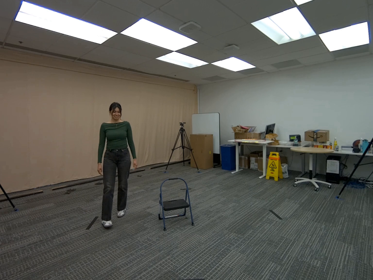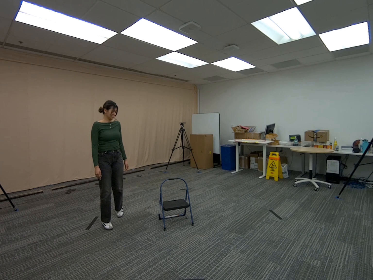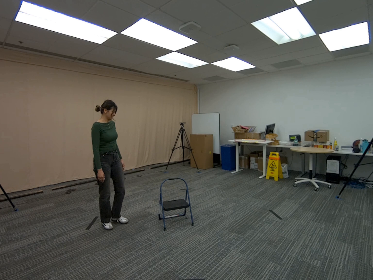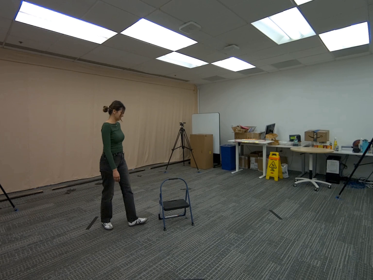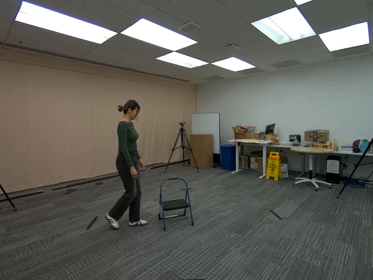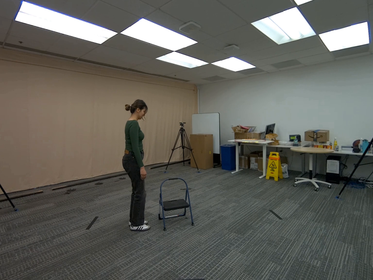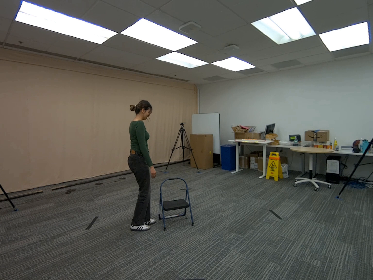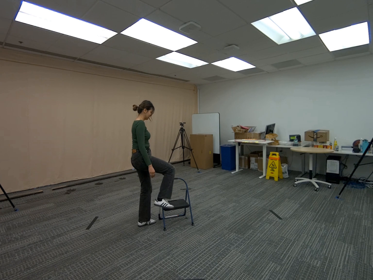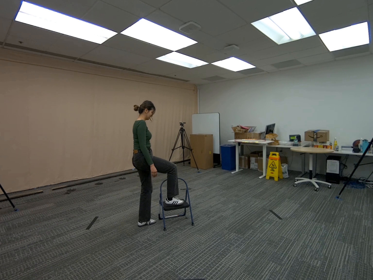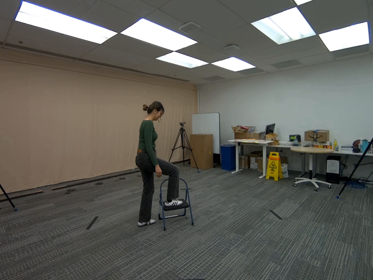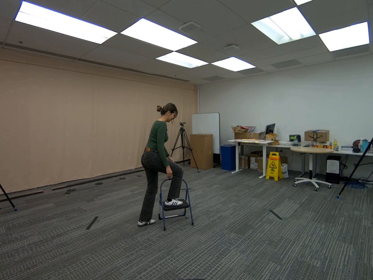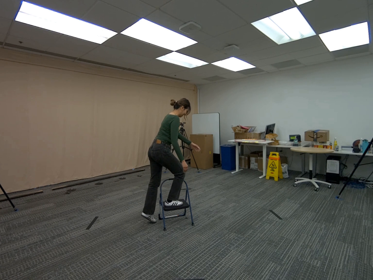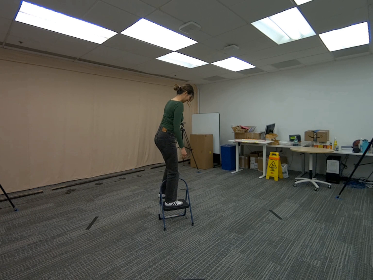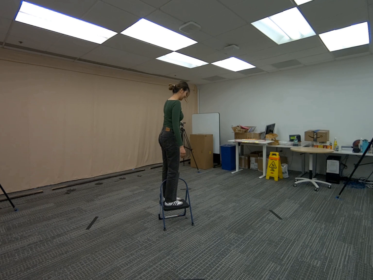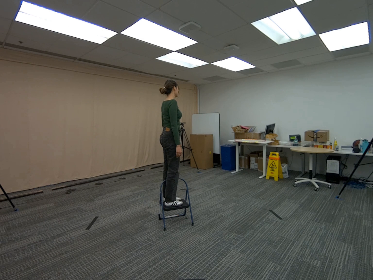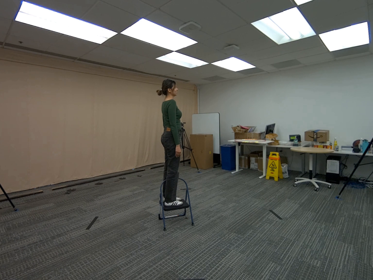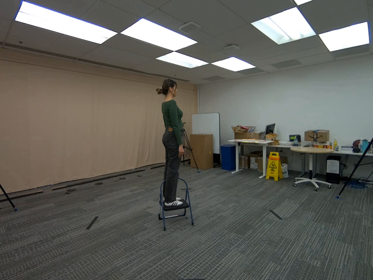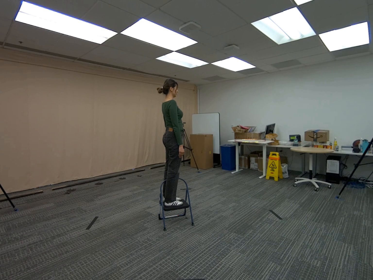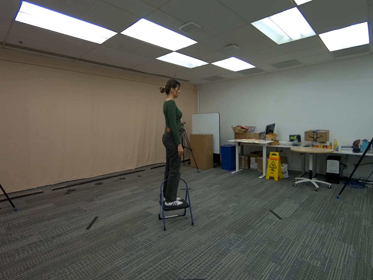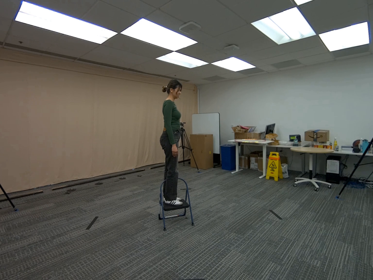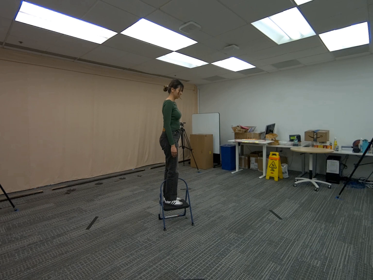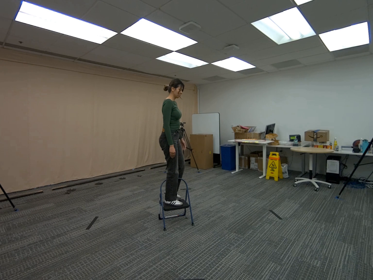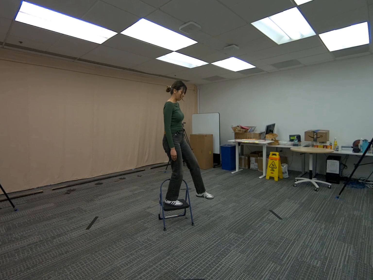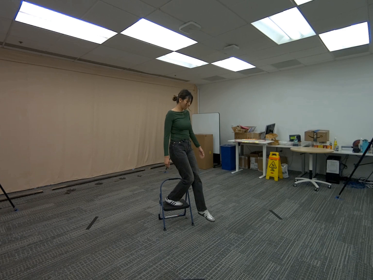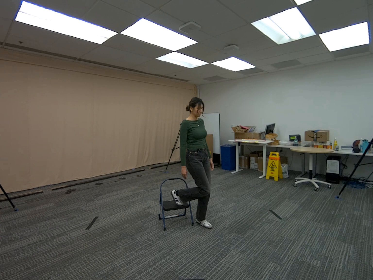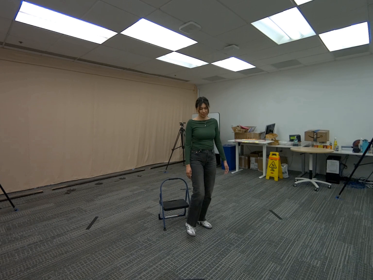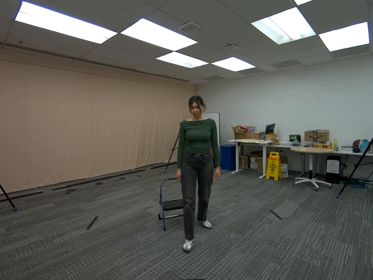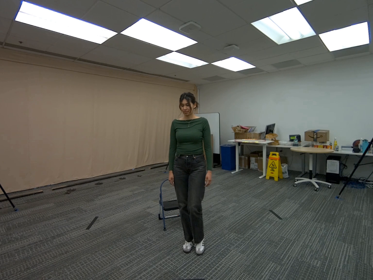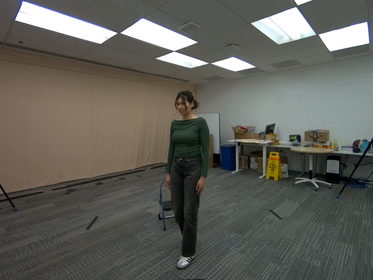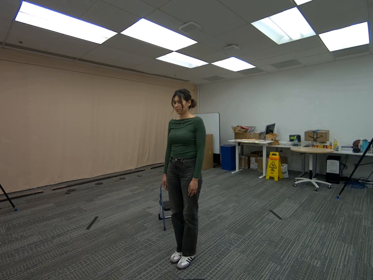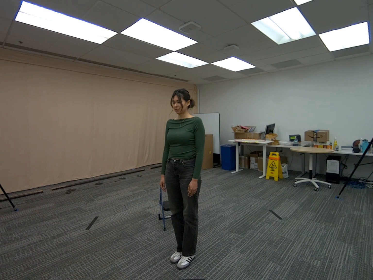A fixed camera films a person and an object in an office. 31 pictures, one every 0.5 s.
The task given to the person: Walk over to the step ladder and step onto the step ladder using both feet. Step off.
